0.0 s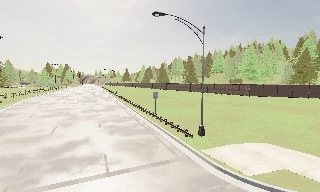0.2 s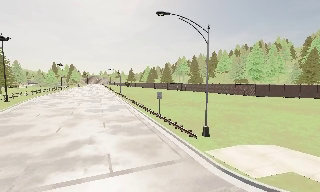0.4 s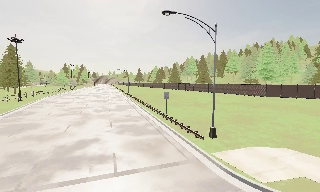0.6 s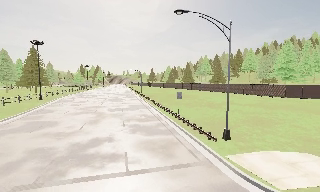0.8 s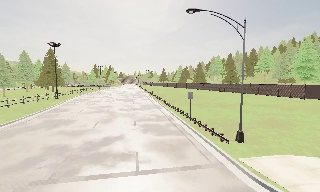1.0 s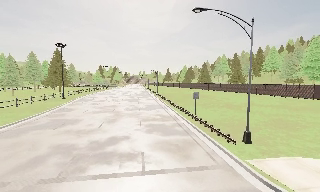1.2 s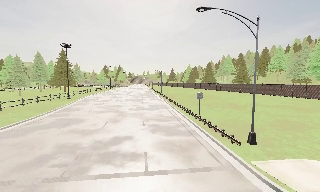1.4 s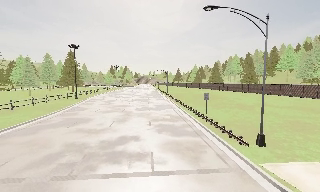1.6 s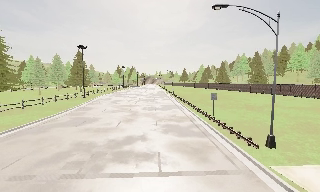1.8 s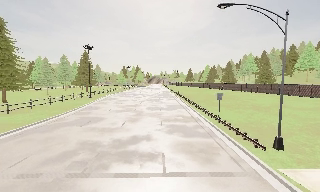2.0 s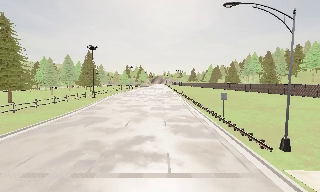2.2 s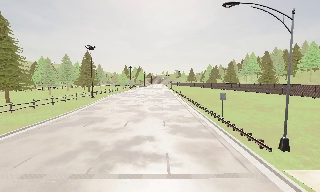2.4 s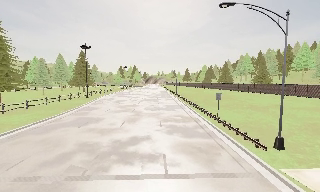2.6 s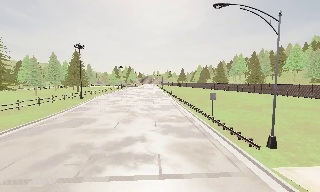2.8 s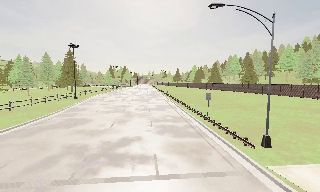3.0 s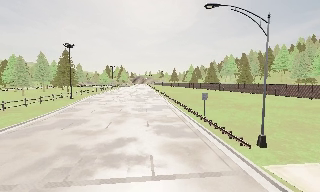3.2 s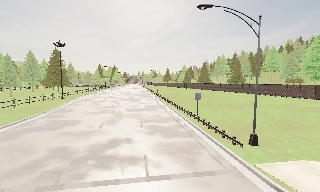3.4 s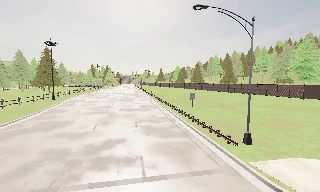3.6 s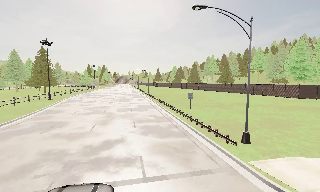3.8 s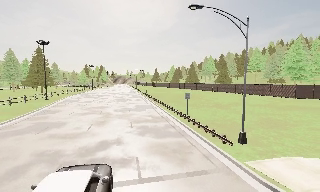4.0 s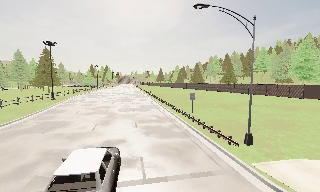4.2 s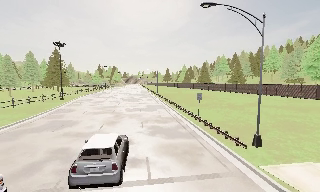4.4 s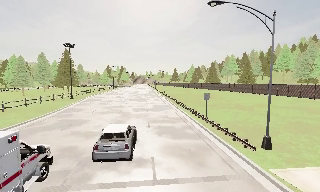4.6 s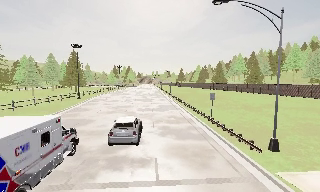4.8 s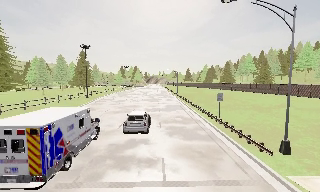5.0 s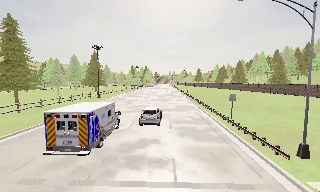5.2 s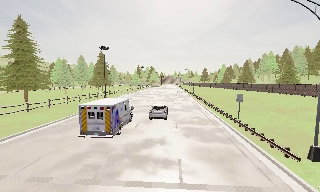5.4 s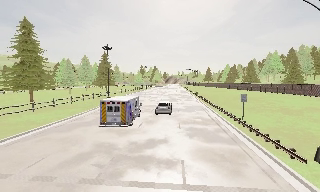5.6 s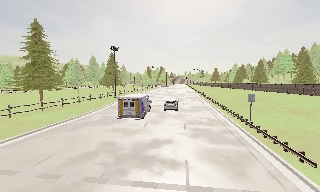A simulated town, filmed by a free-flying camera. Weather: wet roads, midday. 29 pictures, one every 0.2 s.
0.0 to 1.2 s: The scene slides to the right, as the camera pans about 15 degrees to its left.
1.2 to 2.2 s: The camera shifts only a little, or ends up much as it began.
2.2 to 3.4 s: The camera pans to its right, which is clockwise from overhead, by about 10 degrees.
3.4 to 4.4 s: The camera shifts only a little, or ends up much as it began.
4.4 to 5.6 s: The camera pans to its left, which is counterclockwise from overhead, by about 15 degrees.
The film runs forward here.
